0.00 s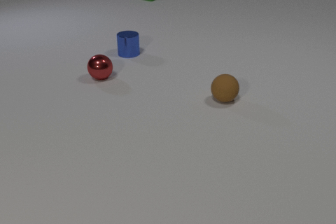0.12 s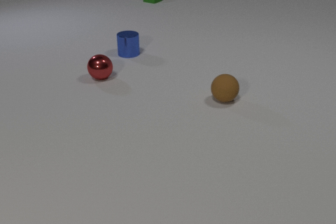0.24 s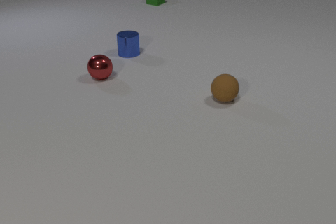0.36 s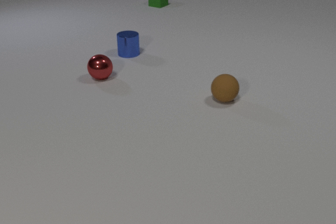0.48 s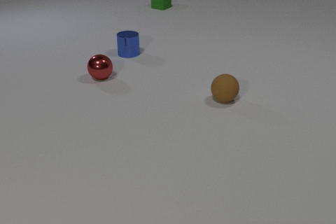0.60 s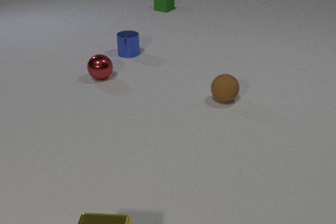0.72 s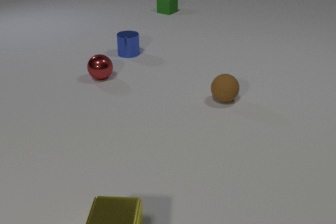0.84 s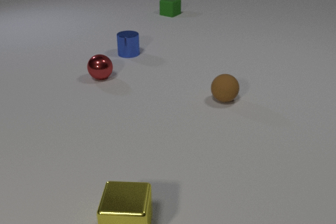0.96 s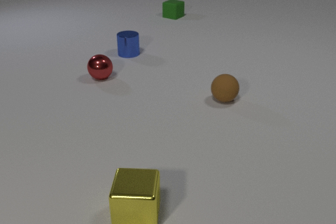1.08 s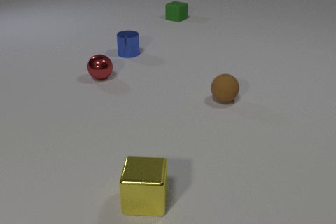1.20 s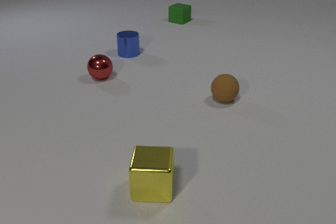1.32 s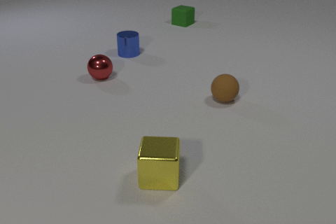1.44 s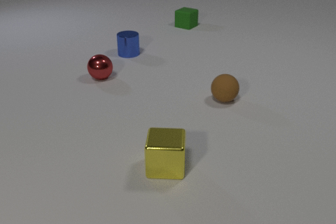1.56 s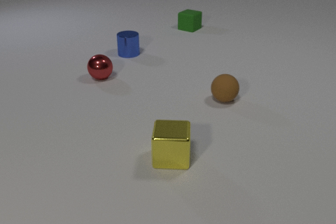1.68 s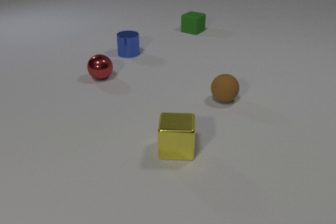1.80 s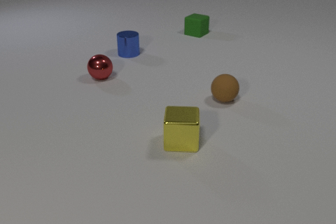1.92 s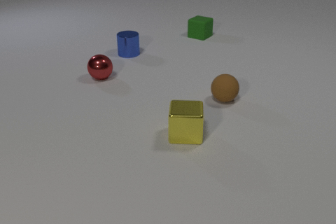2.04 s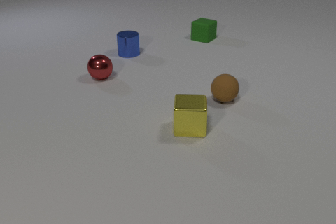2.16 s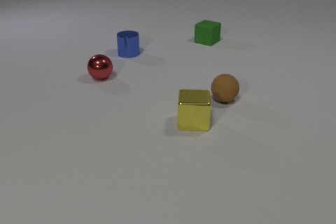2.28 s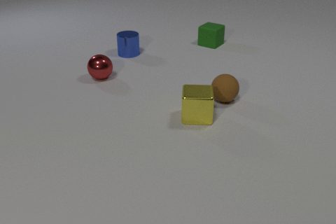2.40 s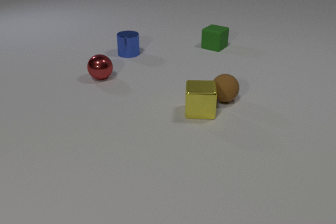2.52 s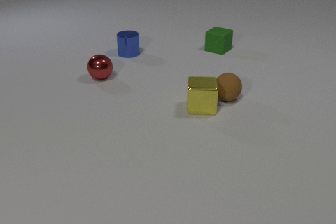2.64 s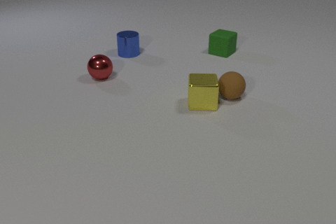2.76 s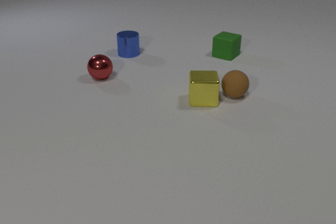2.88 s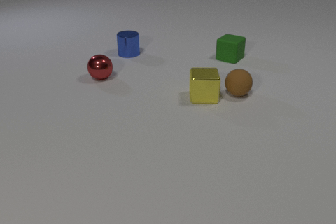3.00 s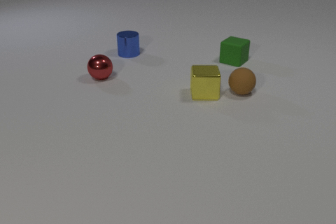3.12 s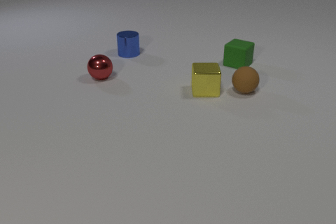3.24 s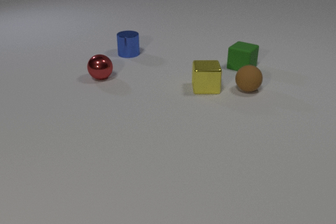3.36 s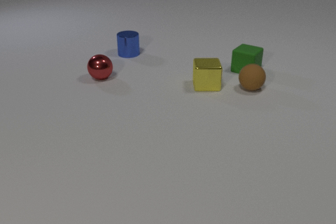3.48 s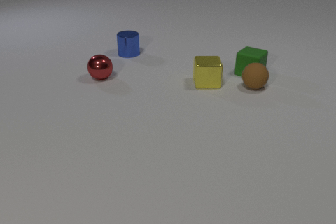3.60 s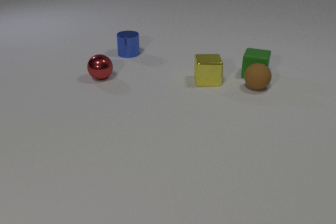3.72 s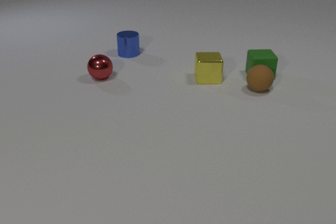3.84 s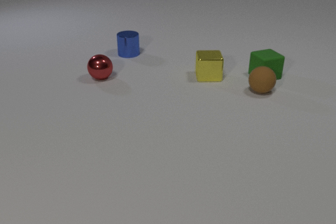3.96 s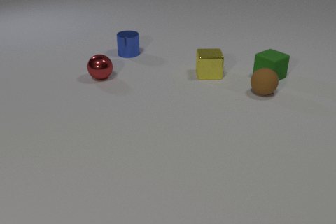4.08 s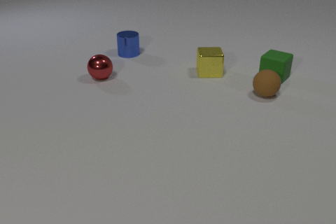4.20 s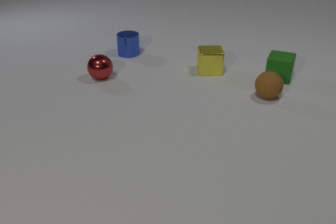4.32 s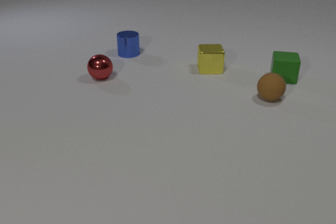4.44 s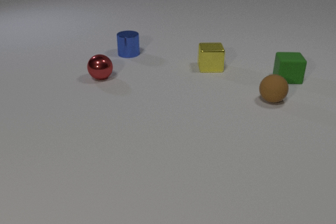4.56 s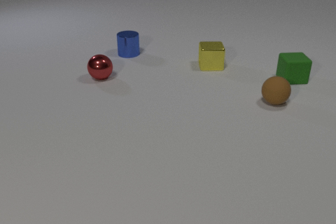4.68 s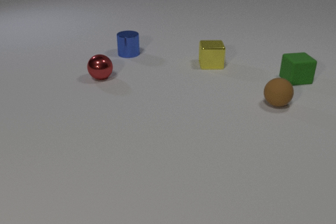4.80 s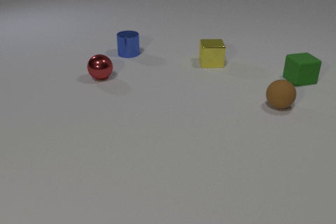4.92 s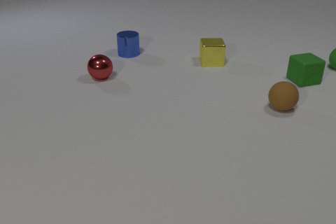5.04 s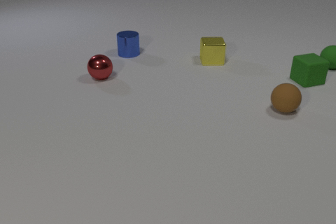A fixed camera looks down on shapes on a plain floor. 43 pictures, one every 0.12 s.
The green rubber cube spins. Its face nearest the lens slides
to the right.
The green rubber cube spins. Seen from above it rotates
counterclockwise.
0.00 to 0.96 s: The yellow metal cube comes in at the bottom edge, slides away from the camera and to the right. The green rubber cube slides toward the camera.
0.96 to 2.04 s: The yellow metal cube slides away from the camera. The green rubber cube slides toward the camera and to the right.
2.04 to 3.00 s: The yellow metal cube slides away from the camera. The brown rubber sphere rolls away from the camera and to the right. The green rubber cube slides toward the camera and to the right. The yellow metal cube and the brown rubber sphere collide.
3.00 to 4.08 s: The yellow metal cube slides away from the camera. The brown rubber sphere rolls to the right. The green rubber cube slides to the right and toward the camera, spins counterclockwise seen from above by about 90 degrees, its near face sliding to the right. The brown rubber sphere and the green rubber cube collide.
4.08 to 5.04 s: The yellow metal cube slides away from the camera. The brown rubber sphere rolls toward the camera and to the right. The green rubber sphere comes in at the right edge, rolls to the left. The green rubber cube slides to the right, spins counterclockwise seen from above by about 60 degrees, its near face sliding to the right.
Are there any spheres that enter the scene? yes.
What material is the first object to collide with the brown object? metal.
How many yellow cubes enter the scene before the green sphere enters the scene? 1.
